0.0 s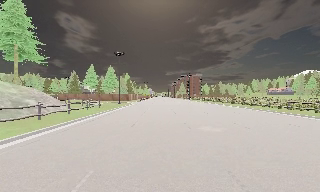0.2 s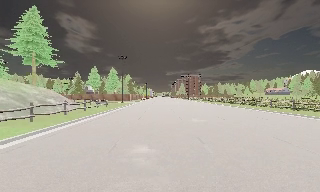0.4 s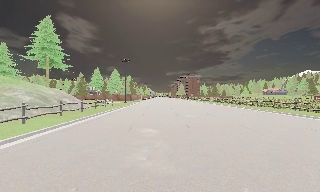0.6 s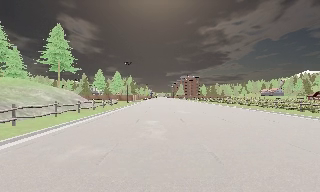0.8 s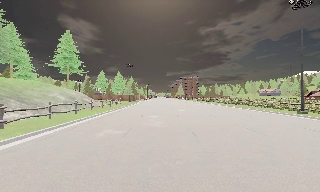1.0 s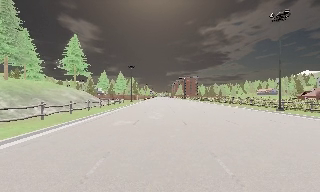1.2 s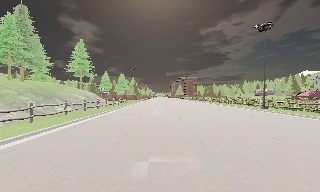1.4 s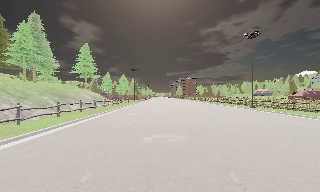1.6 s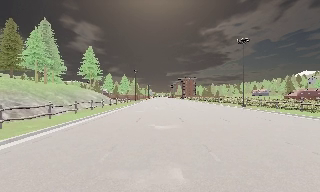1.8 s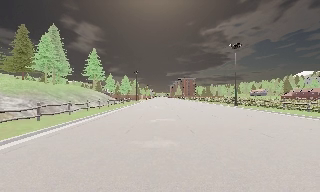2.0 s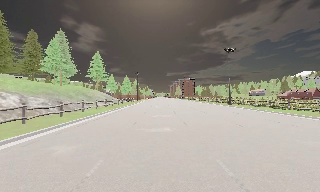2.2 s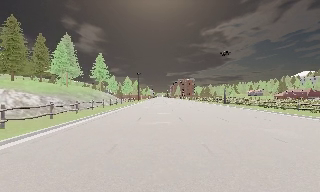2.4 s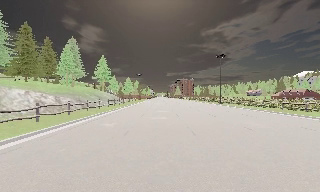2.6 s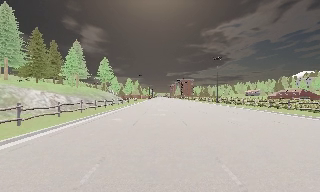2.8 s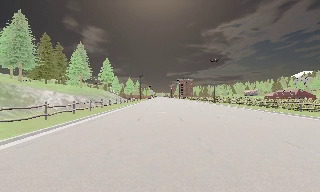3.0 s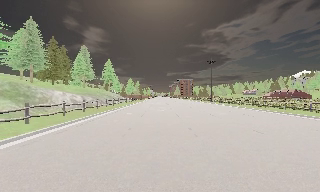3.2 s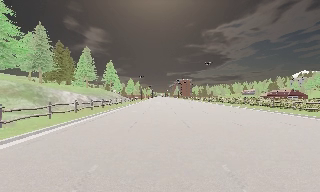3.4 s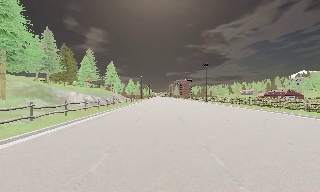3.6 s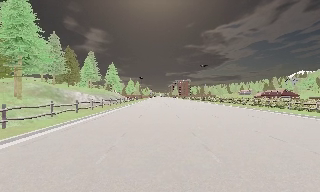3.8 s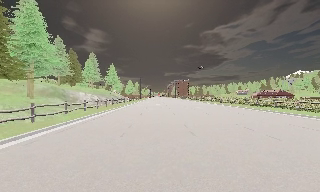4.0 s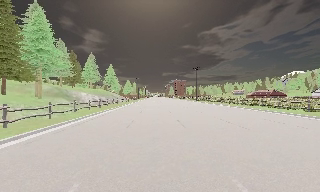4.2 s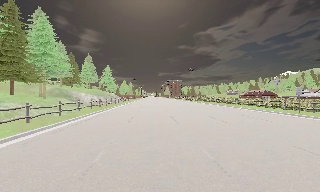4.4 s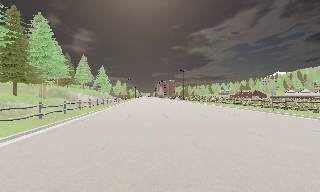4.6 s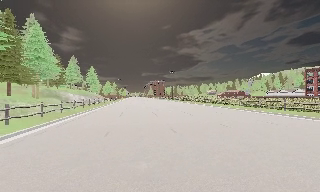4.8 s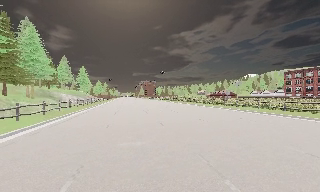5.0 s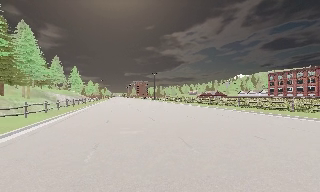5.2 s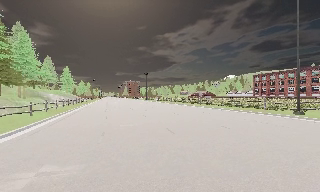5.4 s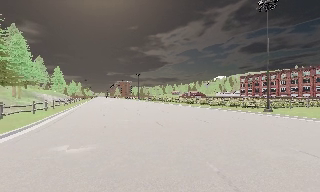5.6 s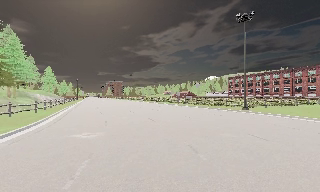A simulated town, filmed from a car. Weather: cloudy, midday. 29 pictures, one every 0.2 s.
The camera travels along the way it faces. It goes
backward.
0.0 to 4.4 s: The camera travels backward, about 55 m, so what stands in front gets smaller.
4.4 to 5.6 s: The camera swings to its right by about 20 degrees, and the scene slides to the left. It travels backward, about 13 m, so what stands in front gets smaller.
The film runs backward here.
